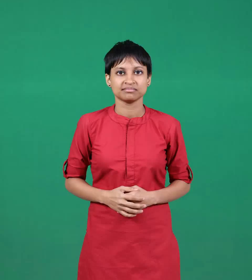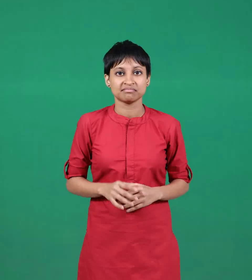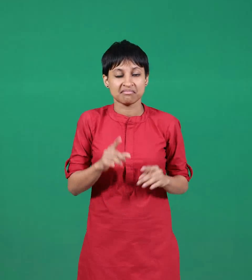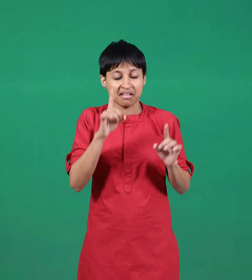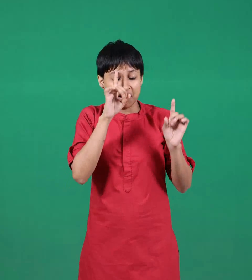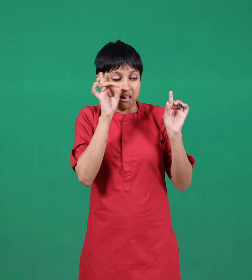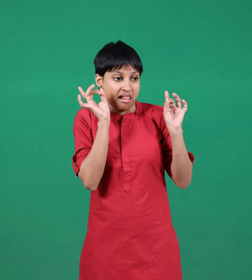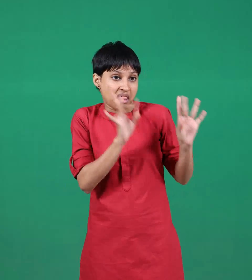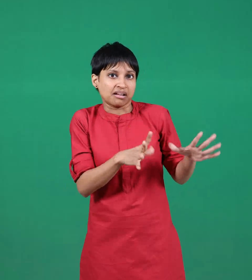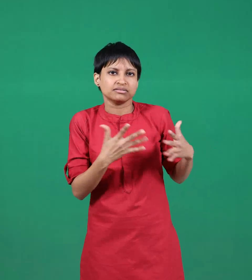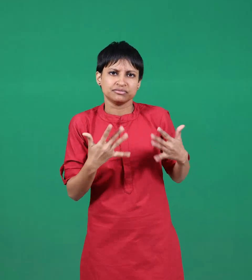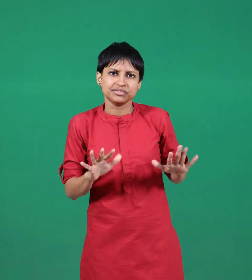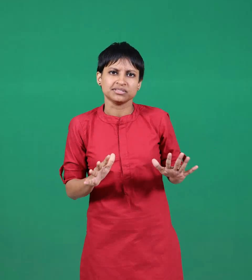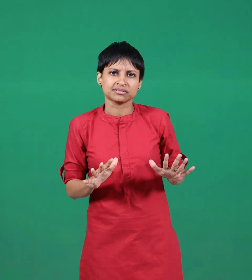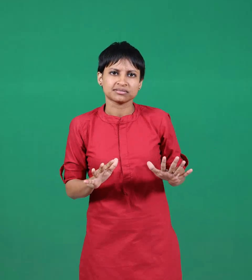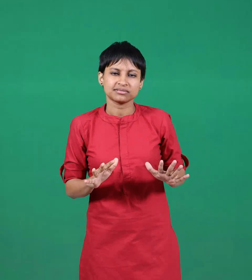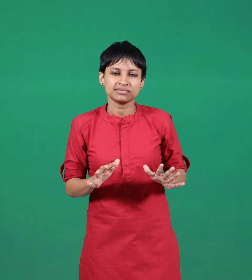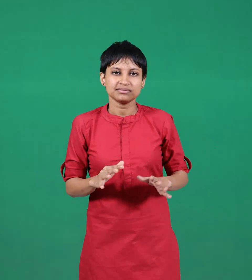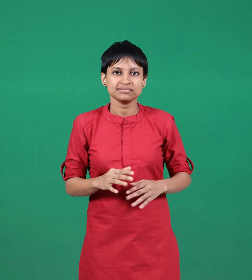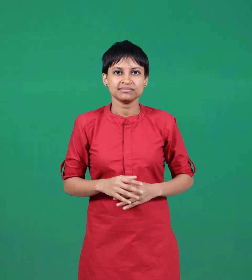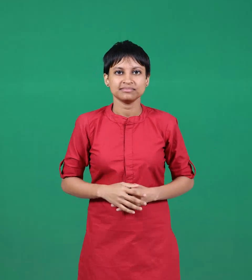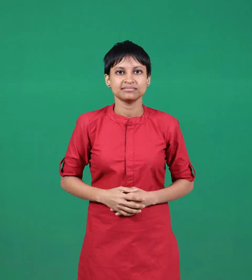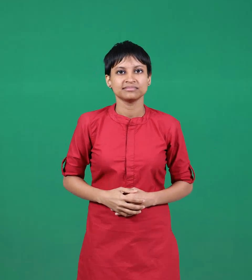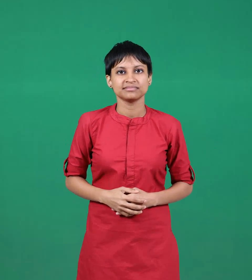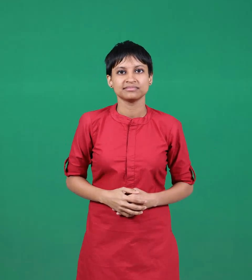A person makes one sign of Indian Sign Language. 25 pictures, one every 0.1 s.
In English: hated
